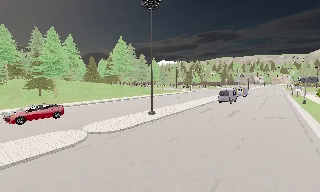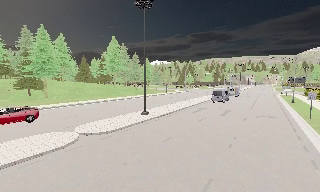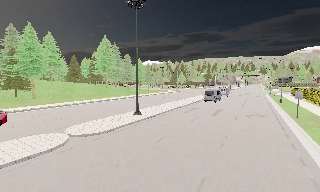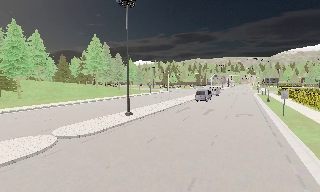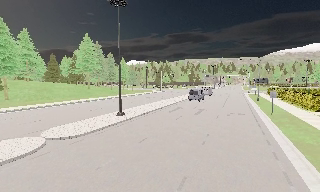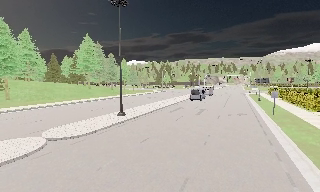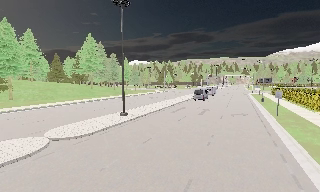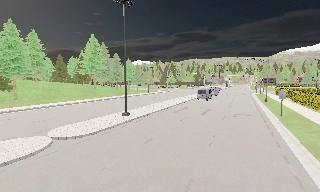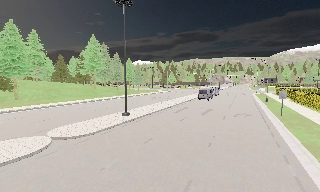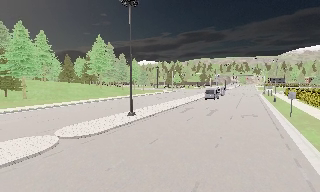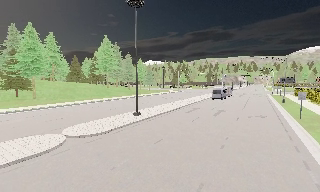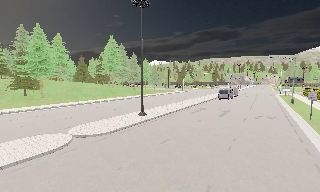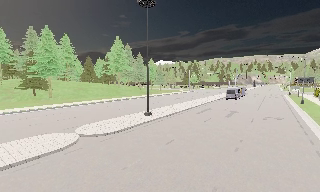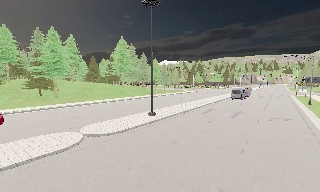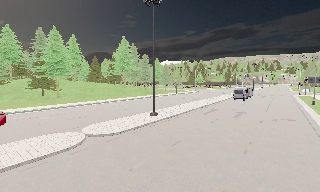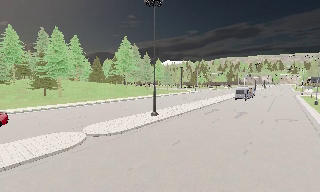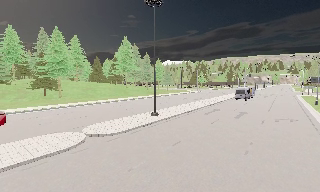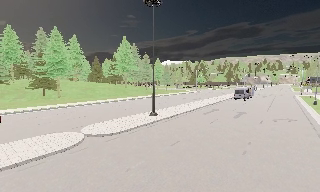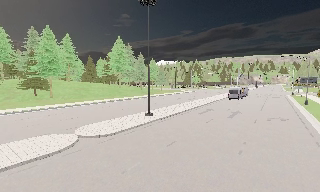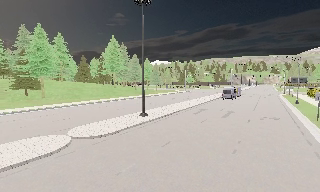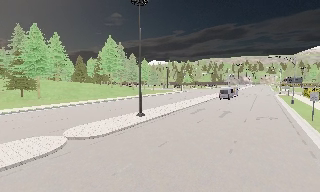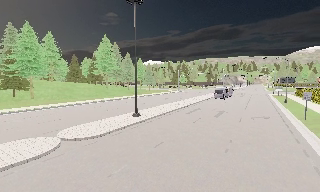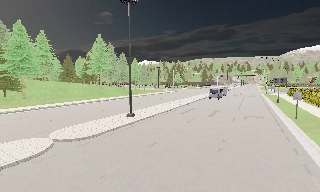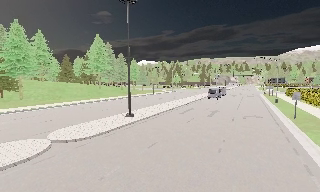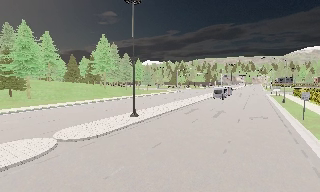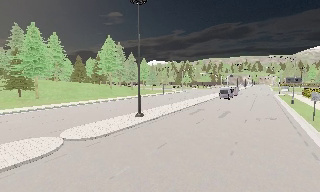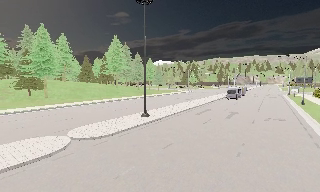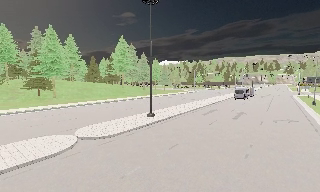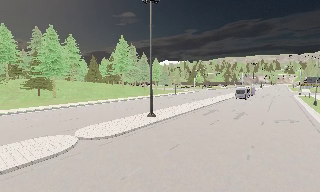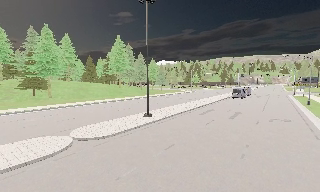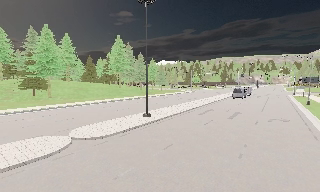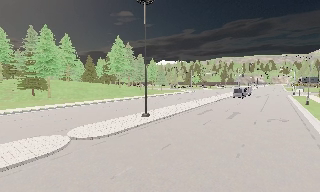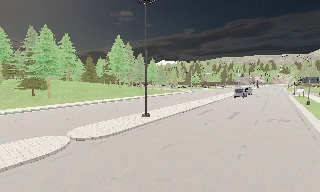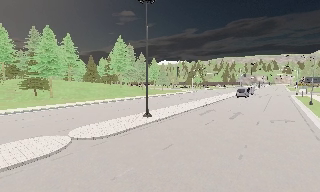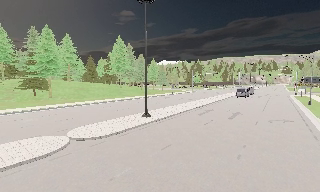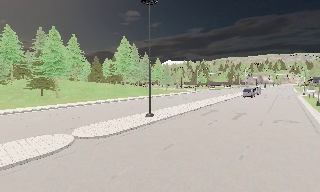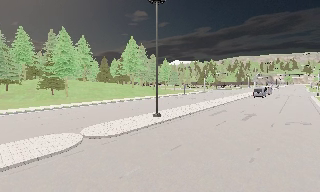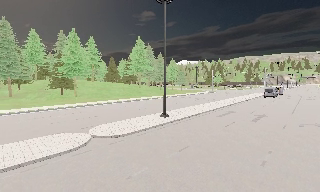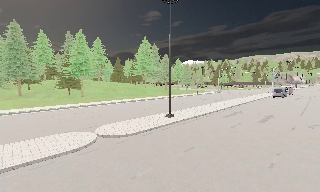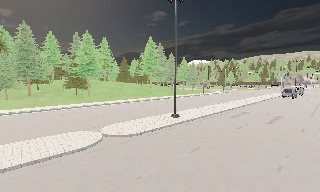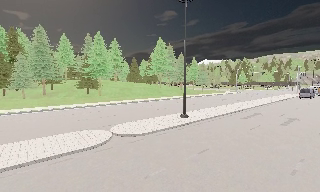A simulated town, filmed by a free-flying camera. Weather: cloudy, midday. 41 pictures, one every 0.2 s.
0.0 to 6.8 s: The camera travels forward and to its right, about 1.5 m, so what stands in front looms larger.
6.8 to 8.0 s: The camera pans to its left, which is counterclockwise from overhead, by about 15 degrees.
The film runs forward here.
